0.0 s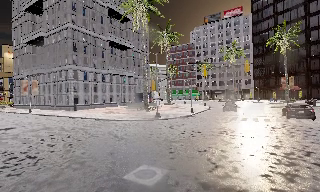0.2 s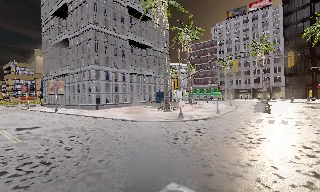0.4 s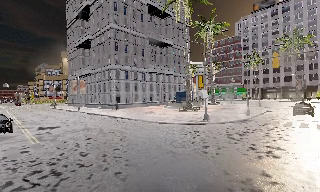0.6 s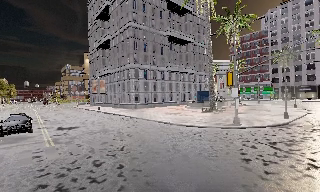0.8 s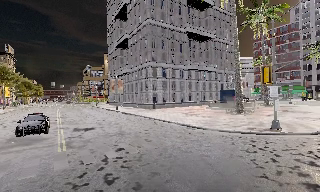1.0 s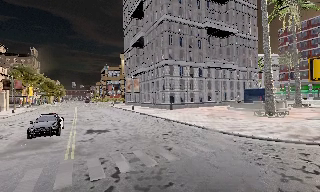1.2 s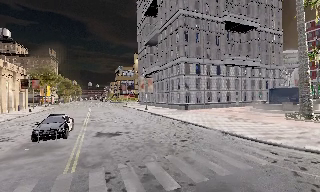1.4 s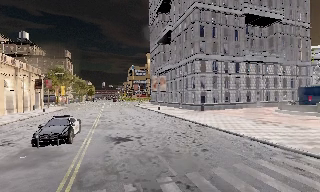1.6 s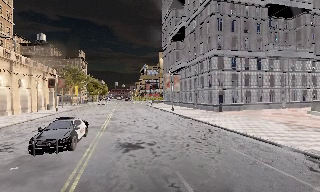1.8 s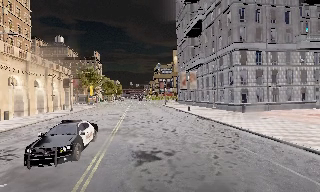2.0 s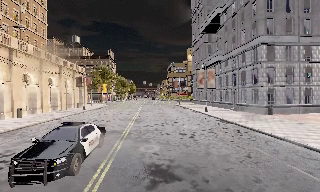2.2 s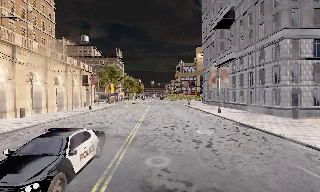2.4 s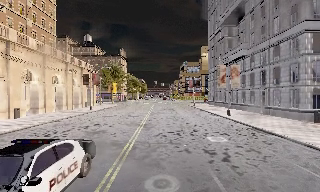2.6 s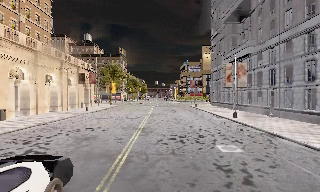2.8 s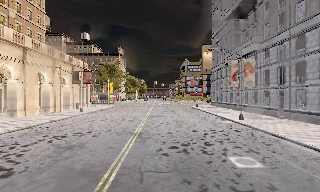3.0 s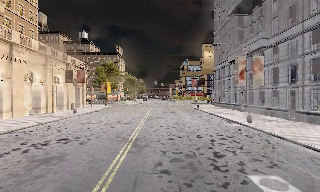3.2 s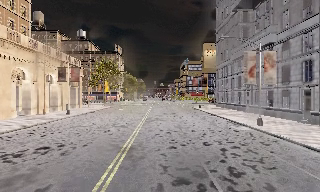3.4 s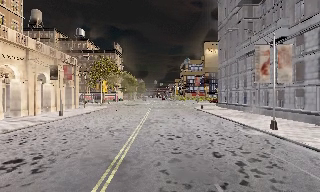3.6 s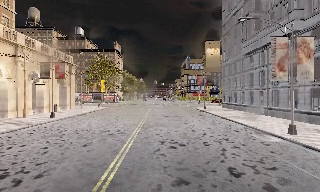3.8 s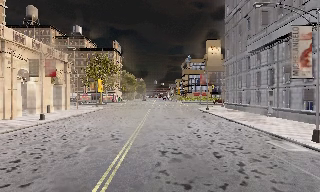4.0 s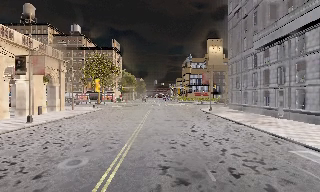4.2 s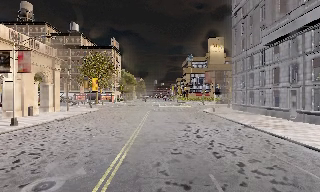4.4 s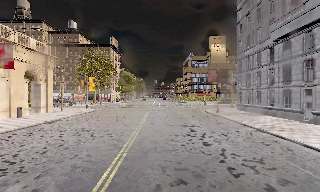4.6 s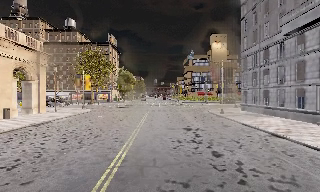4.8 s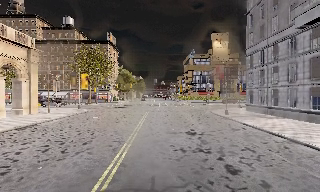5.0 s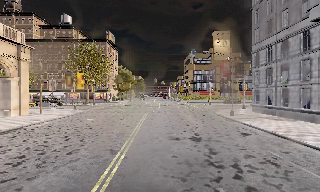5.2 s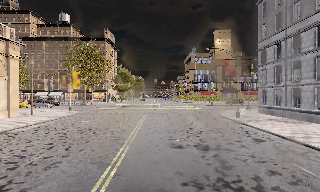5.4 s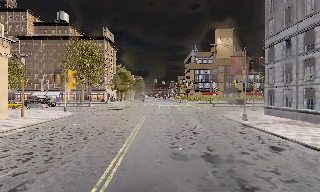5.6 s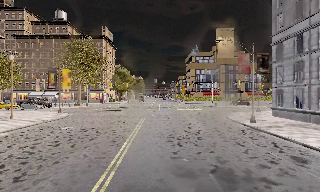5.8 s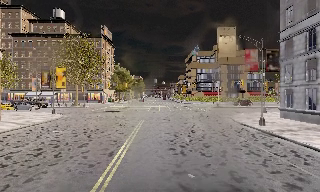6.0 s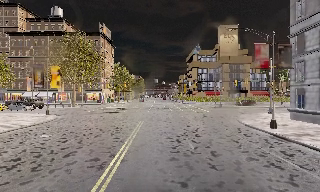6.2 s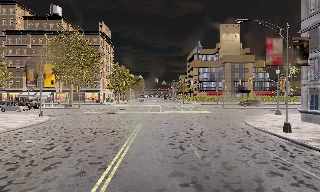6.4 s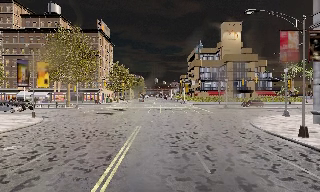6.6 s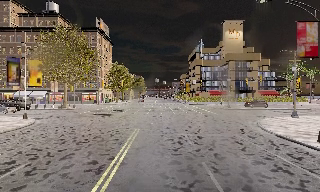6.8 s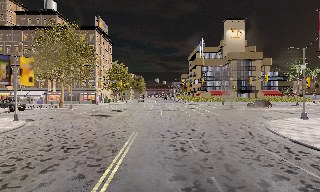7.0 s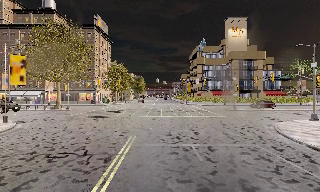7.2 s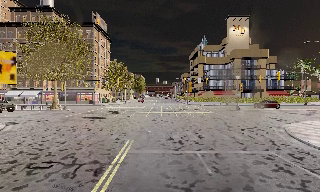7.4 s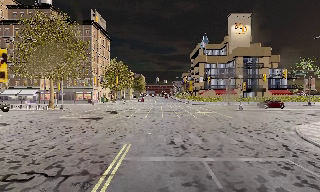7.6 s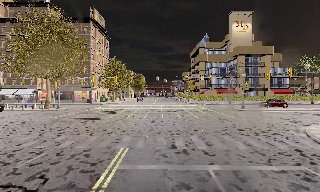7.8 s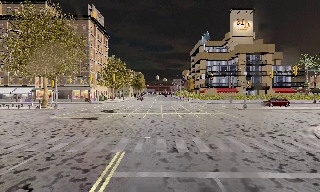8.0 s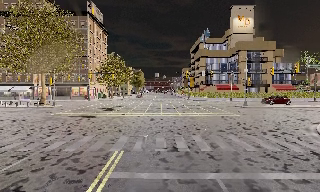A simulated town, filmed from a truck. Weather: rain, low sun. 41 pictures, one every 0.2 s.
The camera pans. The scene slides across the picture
to the right.
The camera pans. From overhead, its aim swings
counterclockwise.
0.0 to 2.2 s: The camera pans to its left, which is counterclockwise from overhead, by about 60 degrees. It travels forward, about 18 m.
2.2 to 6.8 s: The camera travels forward, about 35 m, so what stands in front looms larger.
6.8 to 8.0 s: The camera travels forward, about 5 m, so what stands in front looms larger. It loses speed.
The film runs forward here.
